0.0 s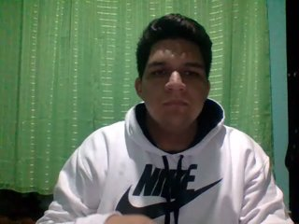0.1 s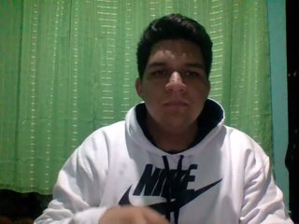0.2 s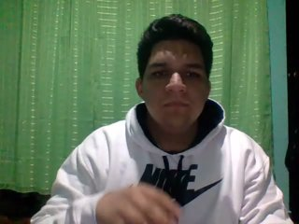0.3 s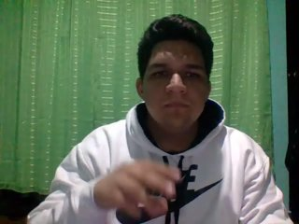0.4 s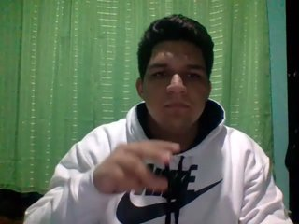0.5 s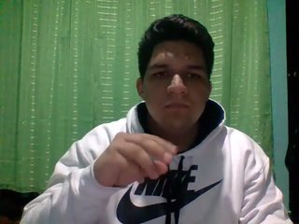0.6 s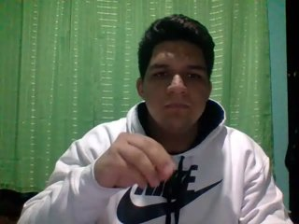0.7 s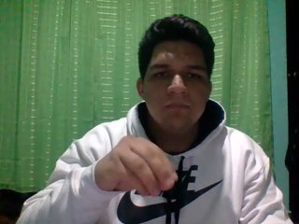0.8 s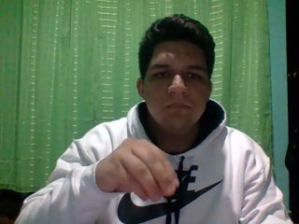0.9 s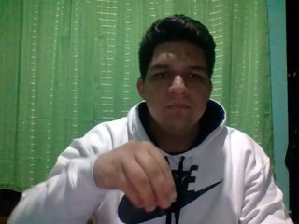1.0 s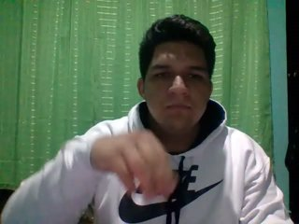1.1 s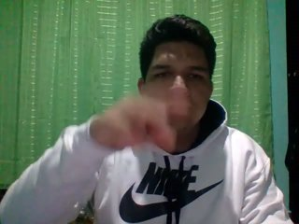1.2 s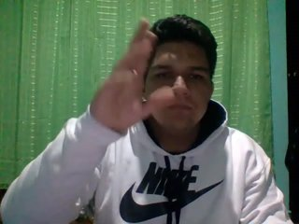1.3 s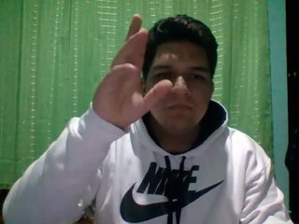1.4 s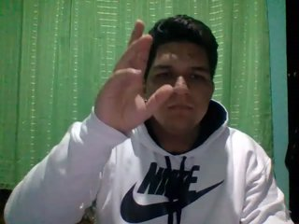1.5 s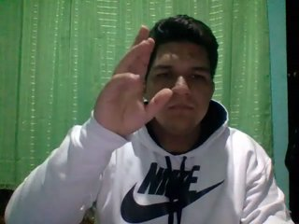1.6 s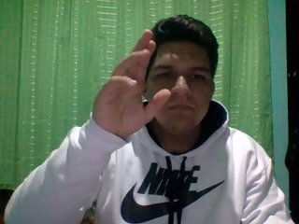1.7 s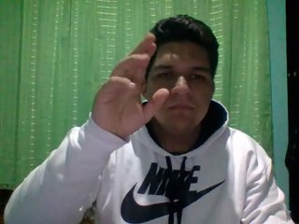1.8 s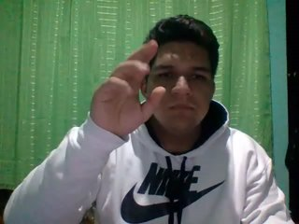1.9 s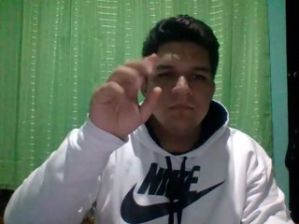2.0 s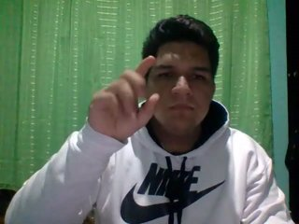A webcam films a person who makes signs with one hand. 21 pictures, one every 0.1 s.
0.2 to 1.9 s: On the screen the hand sweeps upward. The name of the sign: Throw up.
